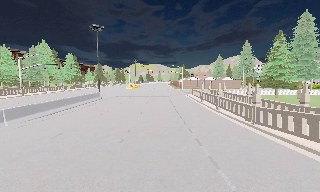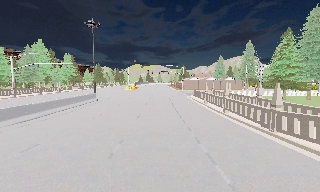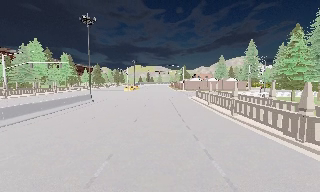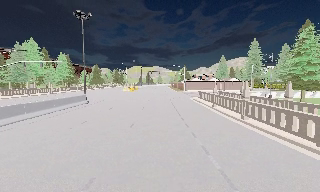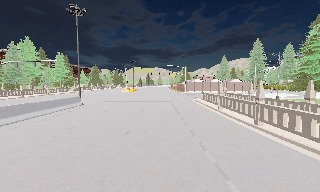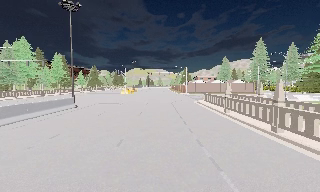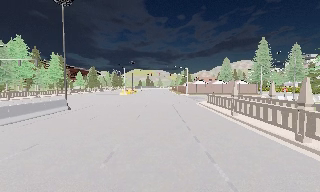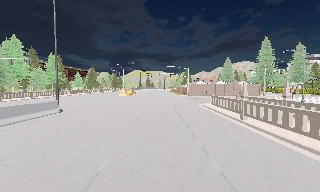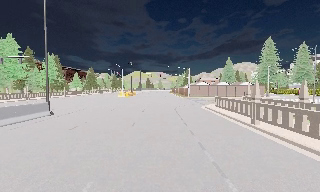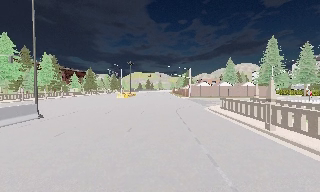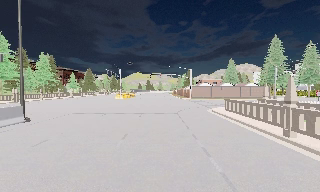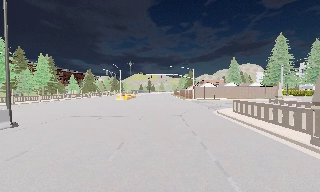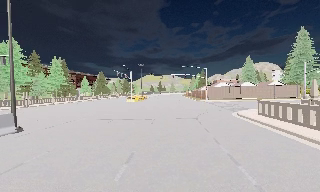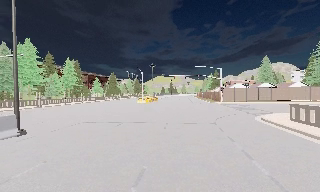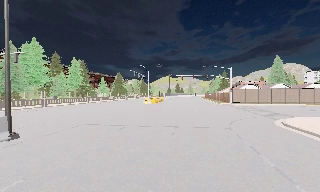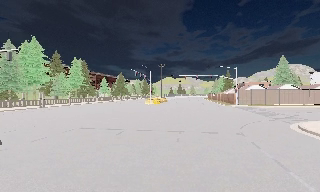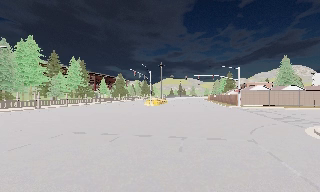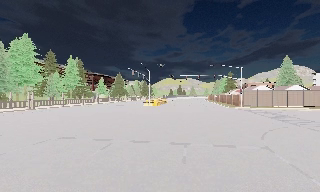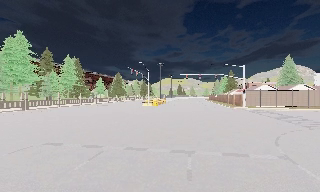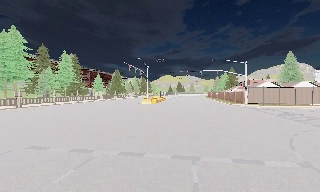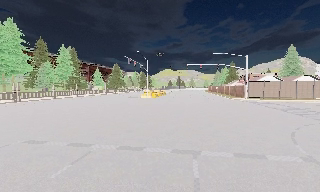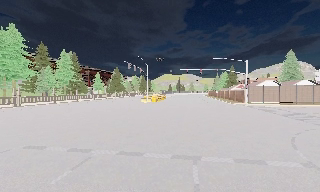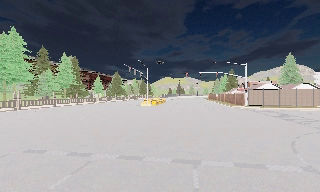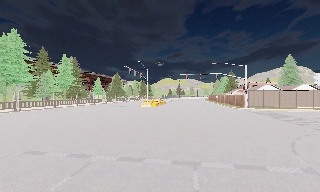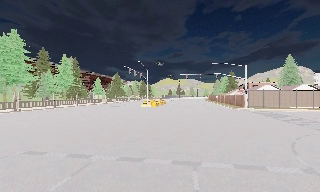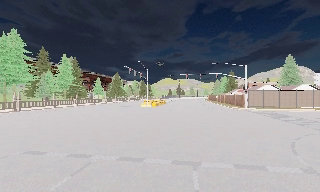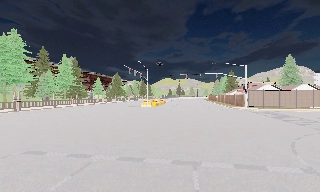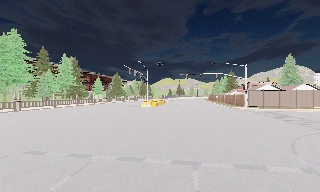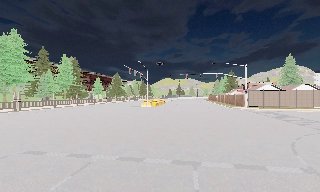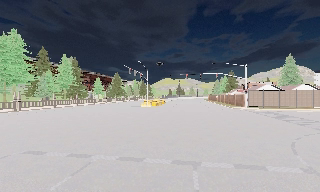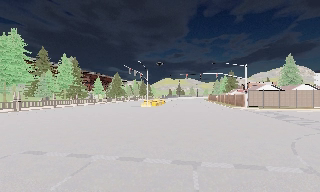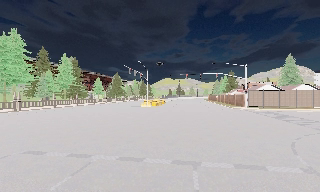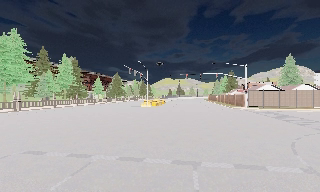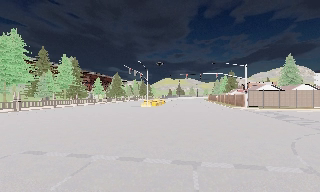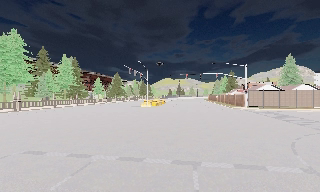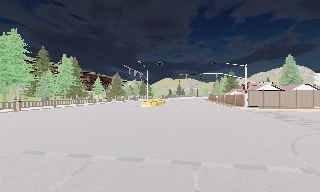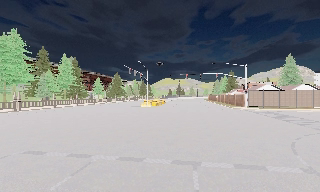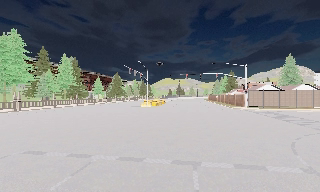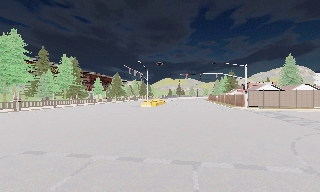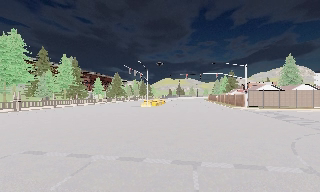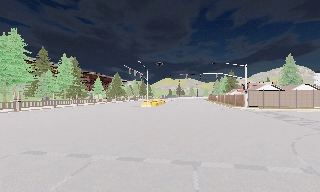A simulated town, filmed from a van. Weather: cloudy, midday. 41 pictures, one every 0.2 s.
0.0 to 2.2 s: The camera travels forward, about 16 m, so what stands in front looms larger.
2.2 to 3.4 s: The scene slides to the right, as the camera pans about 10 degrees to its left. It travels forward, about 7 m, so what stands in front looms larger.
3.4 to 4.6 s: The camera travels forward, about 2 m, so what stands in front looms larger. It loses speed.
4.6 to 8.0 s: The camera keeps its place and its aim.
The film runs forward here.
